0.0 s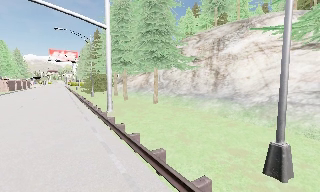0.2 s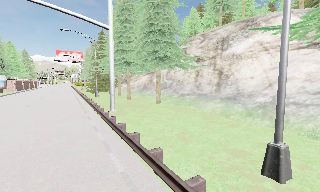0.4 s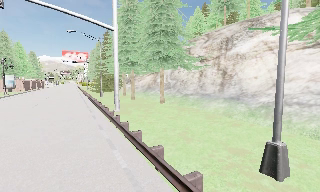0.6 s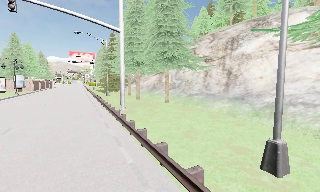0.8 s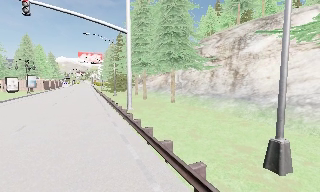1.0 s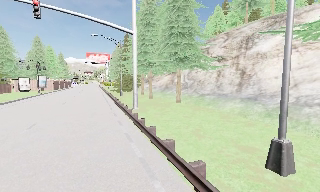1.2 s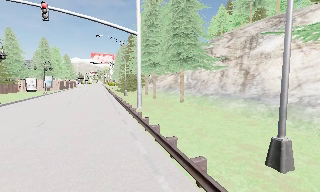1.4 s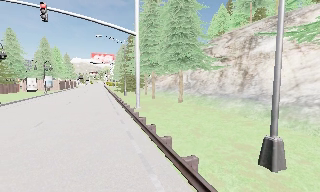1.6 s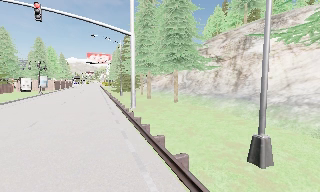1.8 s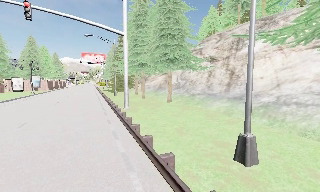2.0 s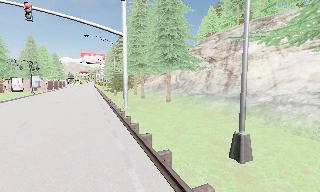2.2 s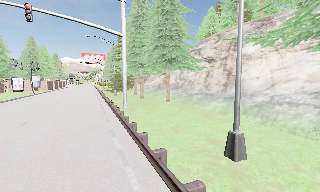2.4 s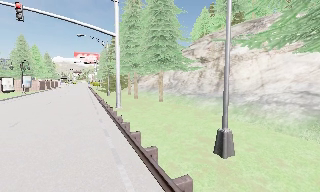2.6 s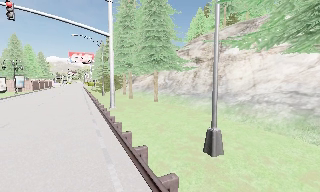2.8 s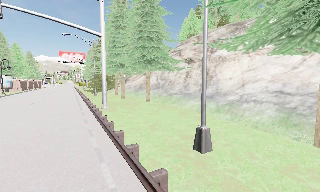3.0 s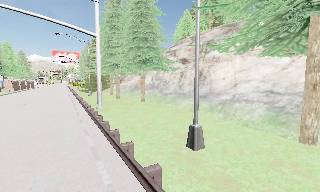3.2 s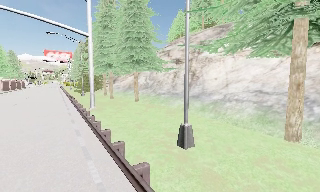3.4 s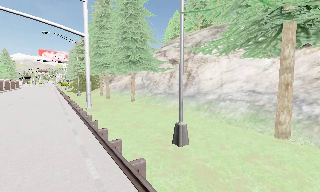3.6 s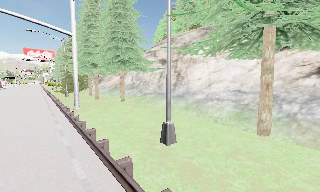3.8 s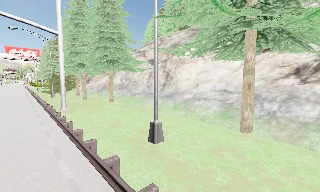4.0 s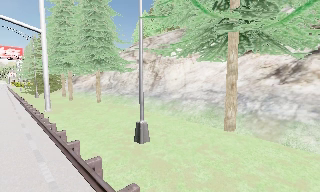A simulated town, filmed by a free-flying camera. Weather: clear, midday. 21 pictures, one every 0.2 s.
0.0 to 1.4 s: The camera swings to its left by about 10 degrees, and the scene slides to the right. It travels backward, about 1 m, so what stands in front gets smaller.
1.4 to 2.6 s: The camera travels to its right, about 1 m, so close, fixed things drift to the left.
2.6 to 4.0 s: The camera pans to its right, which is clockwise from overhead, by about 20 degrees. It travels backward, about 1 m, so what stands in front gets smaller.
The film runs backward here.
